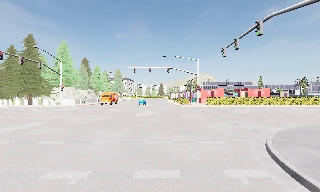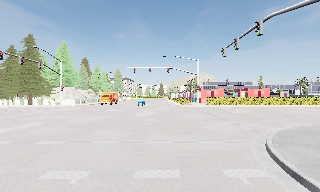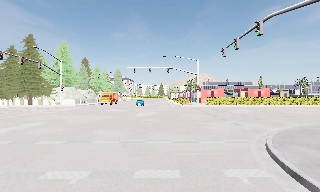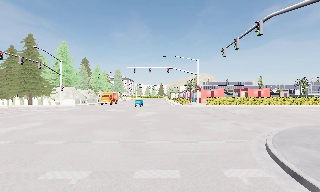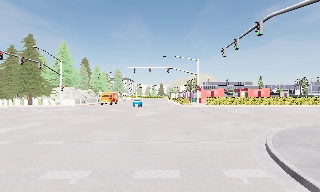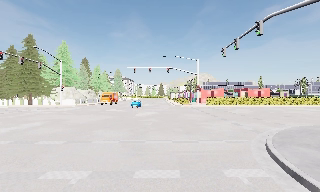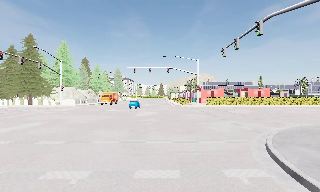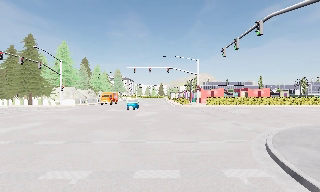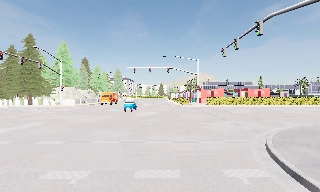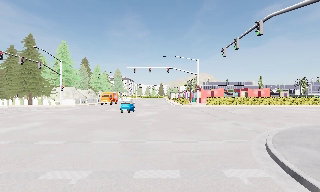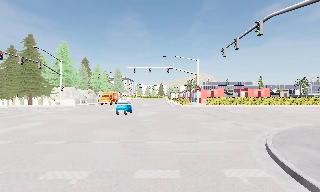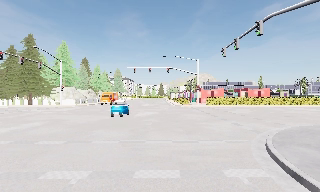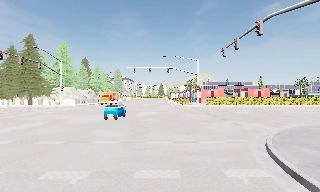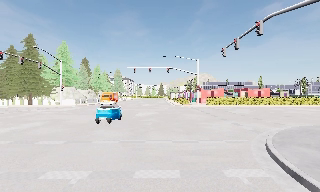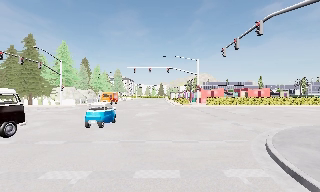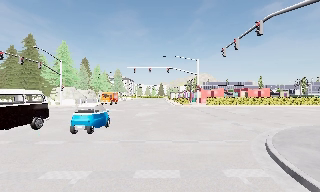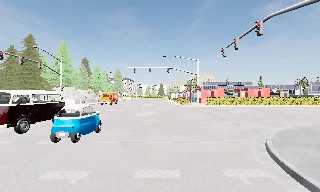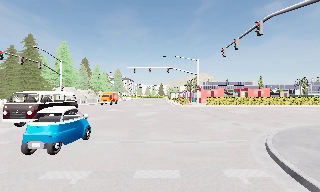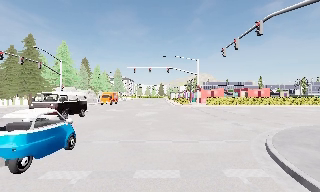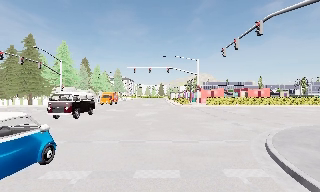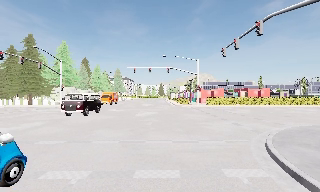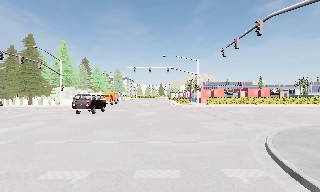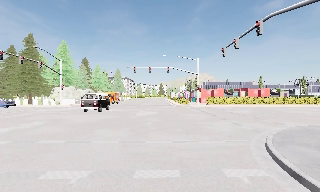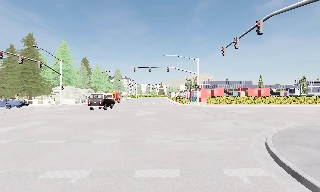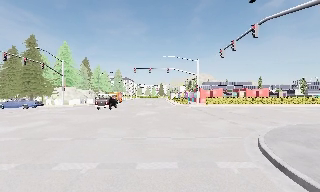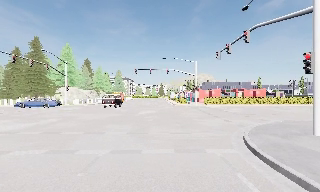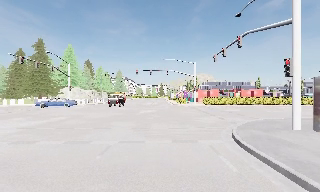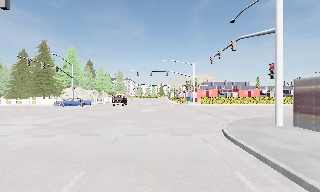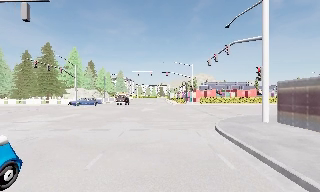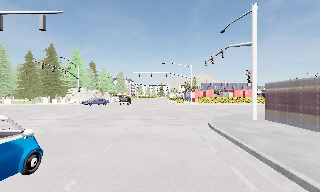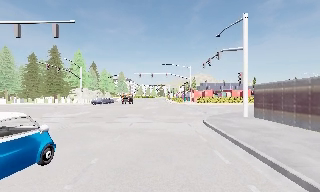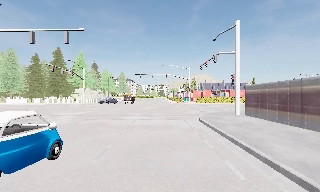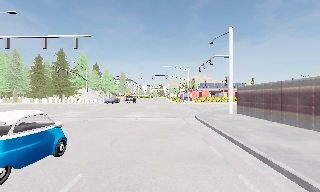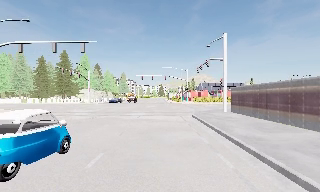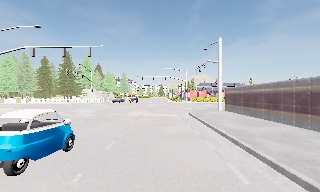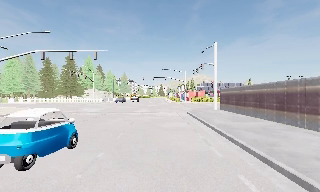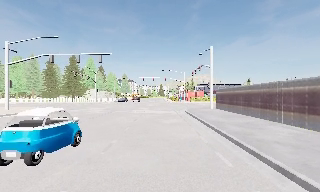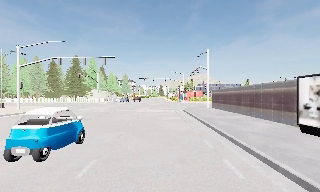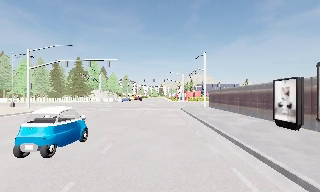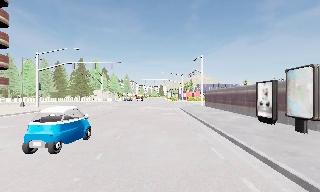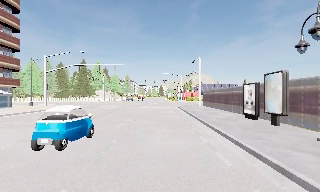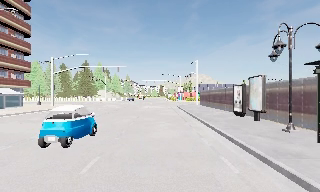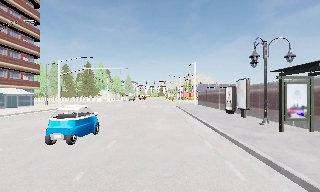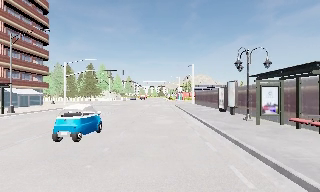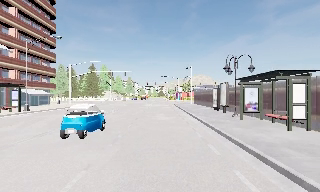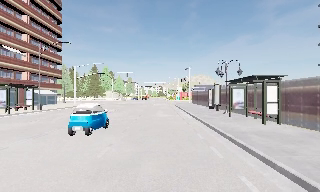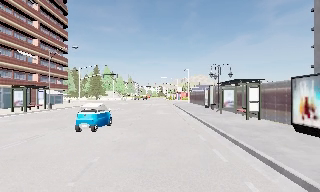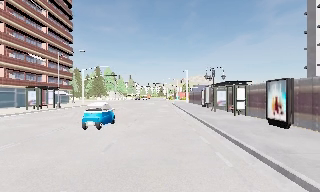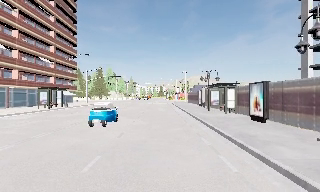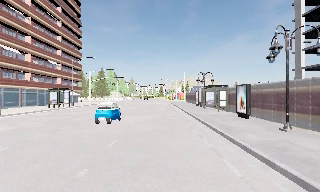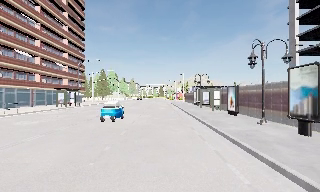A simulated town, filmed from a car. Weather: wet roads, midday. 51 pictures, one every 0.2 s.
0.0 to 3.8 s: The camera keeps its place and its aim.
3.8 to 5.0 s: The camera travels backward, about 1.5 m, so what stands in front gets smaller. It gains speed.
5.0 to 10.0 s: The camera travels backward, about 35 m, so what stands in front gets smaller.
The film runs backward here.
